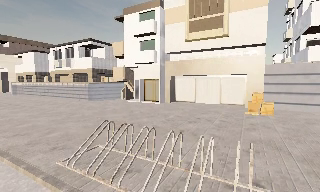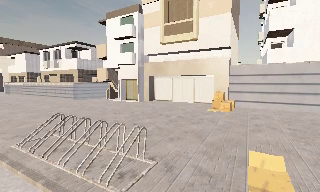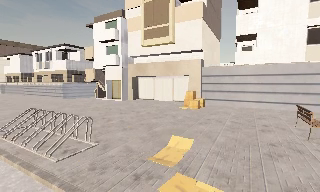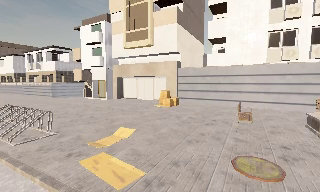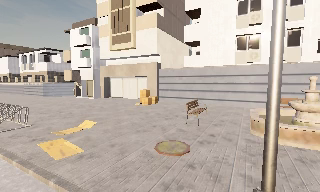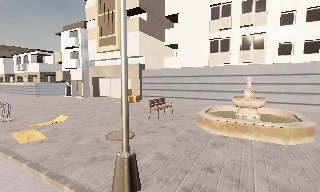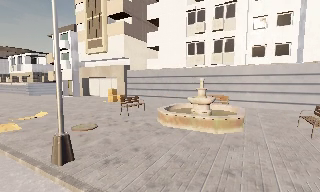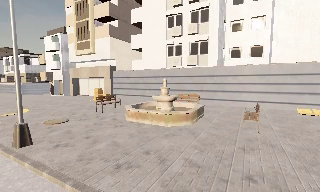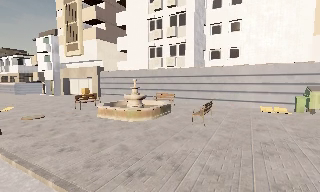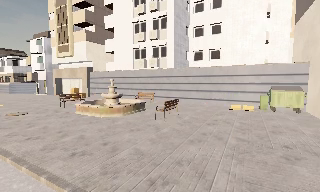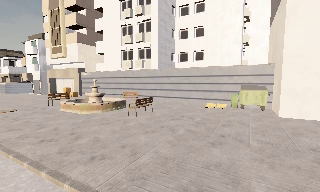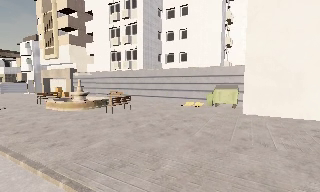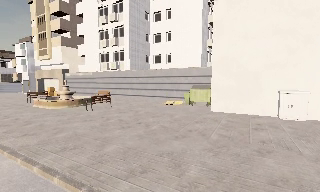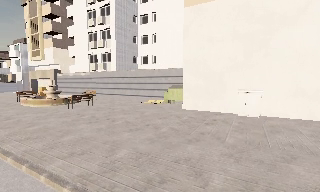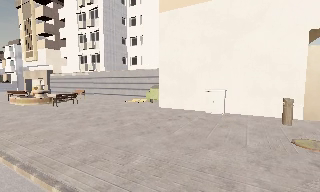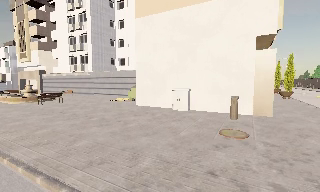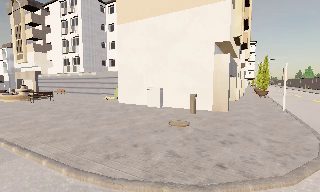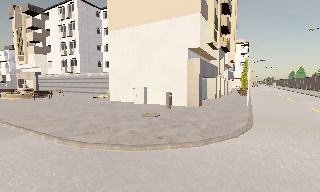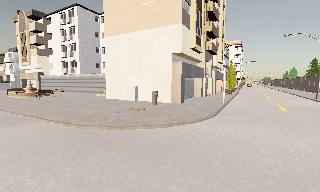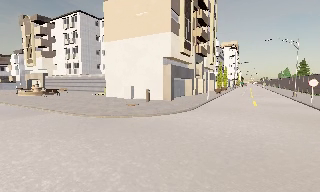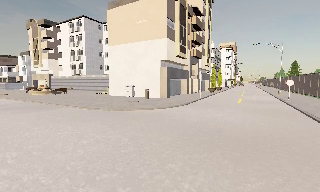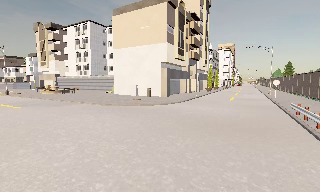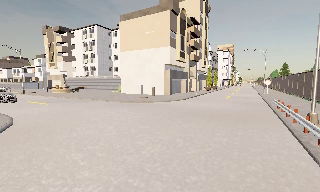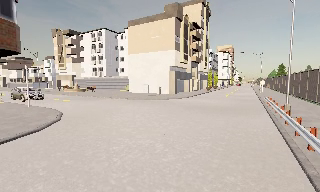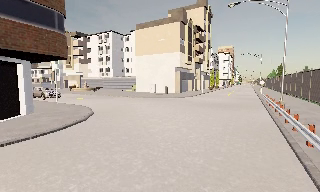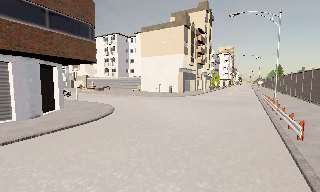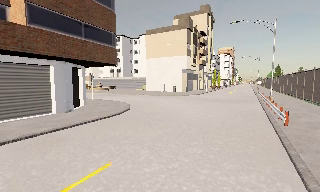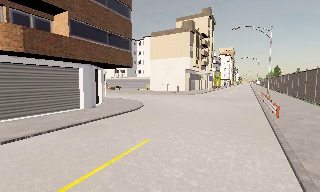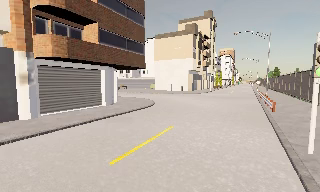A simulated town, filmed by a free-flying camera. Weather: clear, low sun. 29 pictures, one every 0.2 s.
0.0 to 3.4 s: The camera travels to its right and backward, about 35 m, so close, fixed things drift to the left.
3.4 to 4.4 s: The camera travels backward, about 11 m, so what stands in front gets smaller.
4.4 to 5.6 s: The camera travels backward and to its left, about 12 m, so what stands in front gets smaller.
The film runs backward here.
